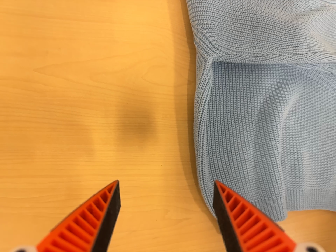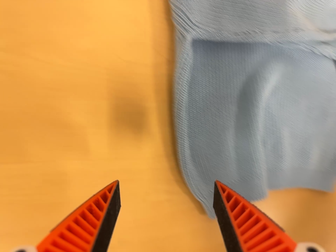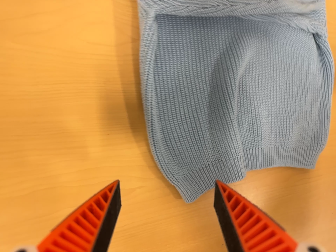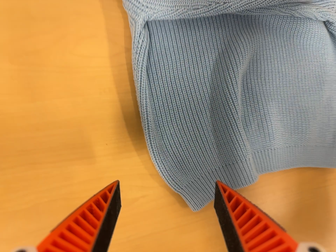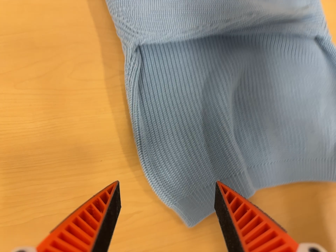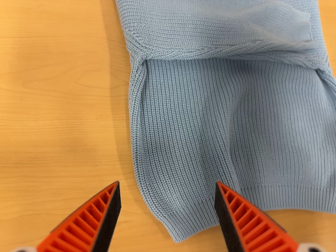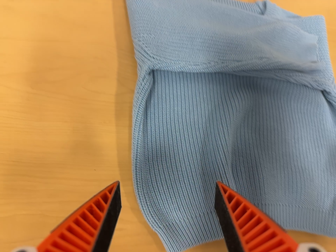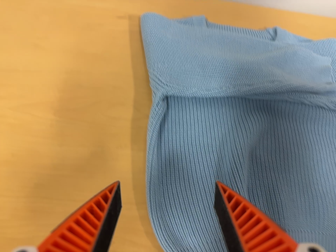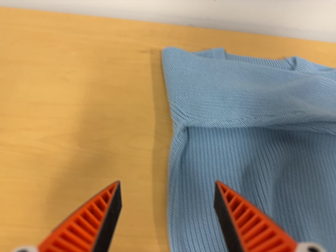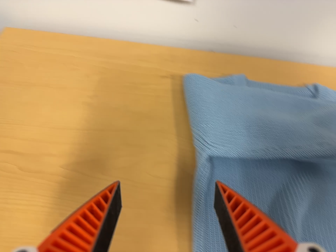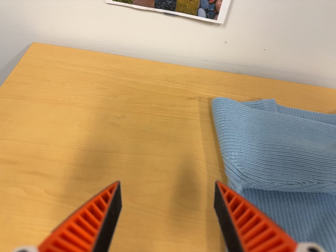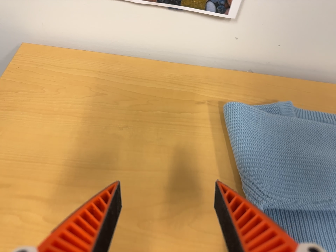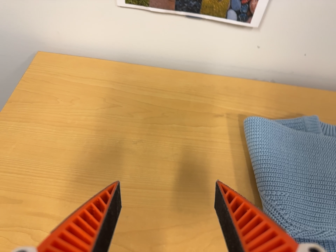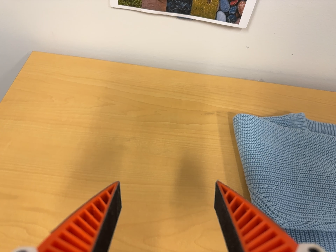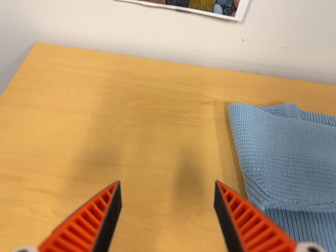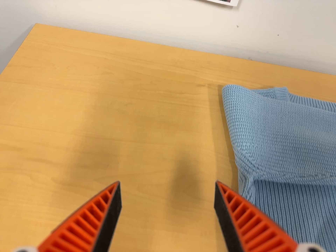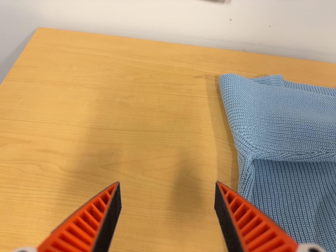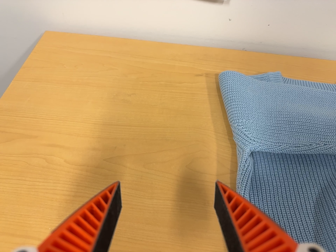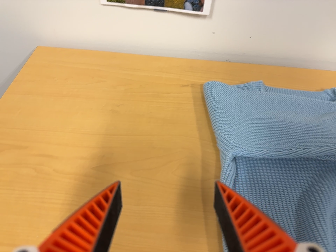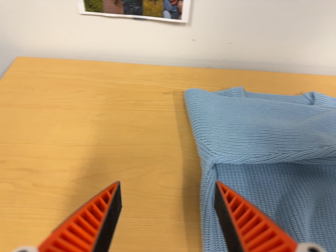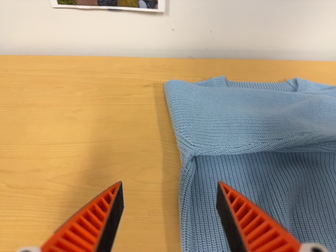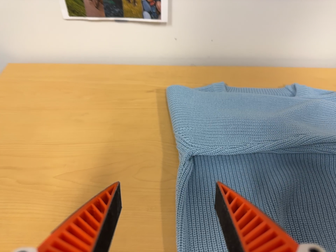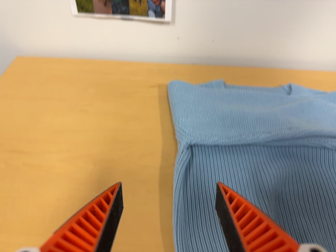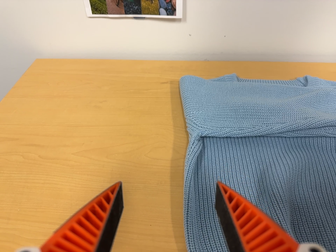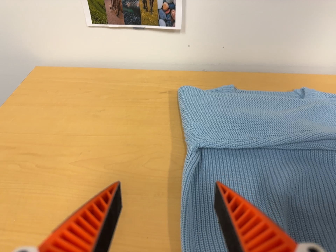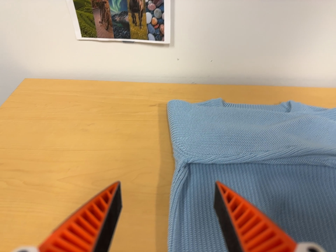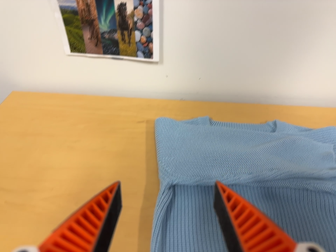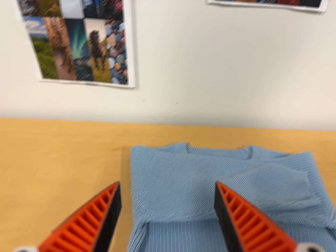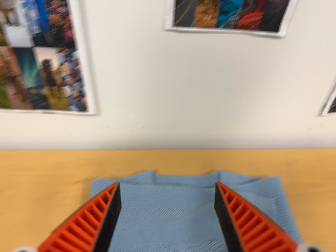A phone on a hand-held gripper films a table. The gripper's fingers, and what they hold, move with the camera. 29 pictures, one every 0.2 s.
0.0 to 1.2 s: The camera travels to its right and toward the bottom of its view, about 14 cm. Its aim tips toward the top of its view by about 10 degrees.
1.2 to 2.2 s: The camera pans to its left by about 10 degrees. It travels toward the top of its view, to its left and forward, about 12 cm, so close, fixed things drift downward. Its aim tips toward the top of its view by about 15 degrees, and the scene shifts downward.
2.2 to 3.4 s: The camera travels toward the bottom of its view and backward, about 10 cm, so close, fixed things drift upward.
3.4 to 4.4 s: The camera travels to its right, backward and toward the bottom of its view, about 10 cm, so close, fixed things drift to the left.
4.4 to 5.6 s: The camera travels toward the top of its view and to its right, about 16 cm, so close, fixed things drift downward.
The film runs backward here.
